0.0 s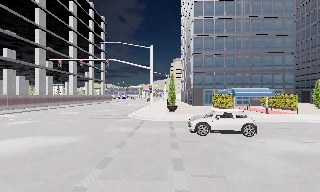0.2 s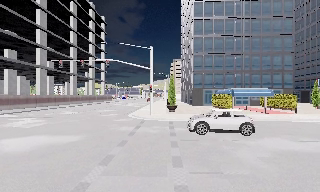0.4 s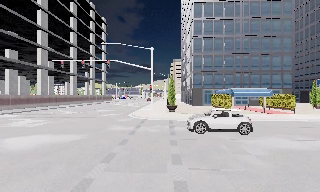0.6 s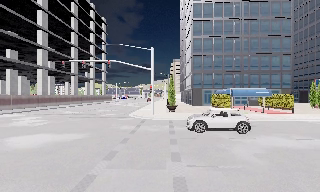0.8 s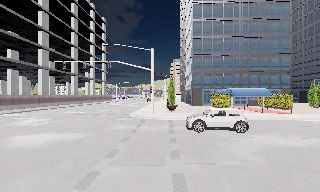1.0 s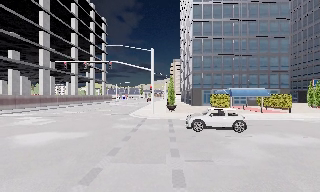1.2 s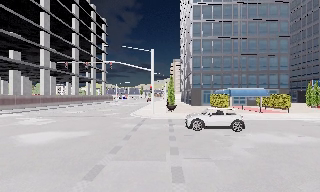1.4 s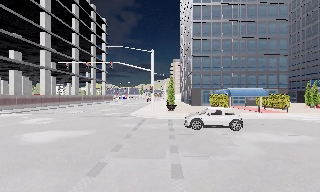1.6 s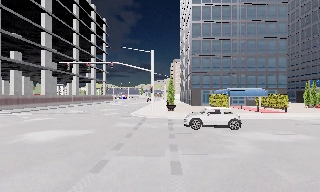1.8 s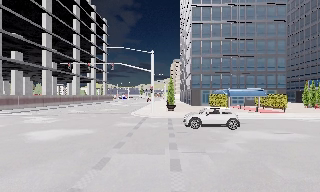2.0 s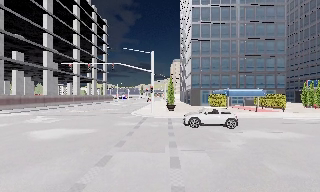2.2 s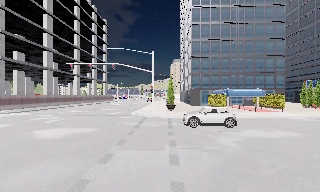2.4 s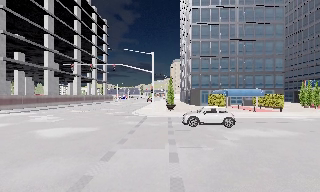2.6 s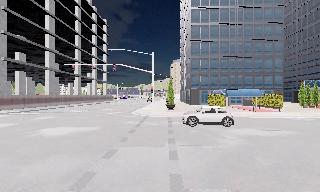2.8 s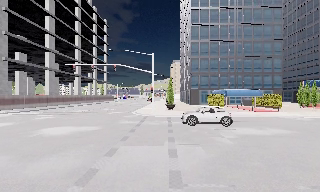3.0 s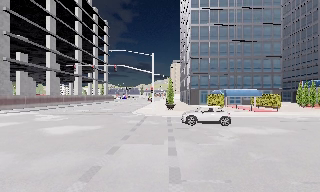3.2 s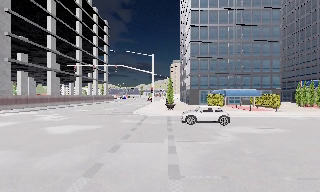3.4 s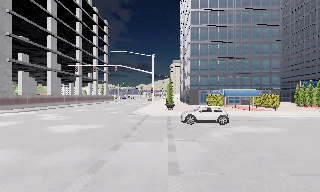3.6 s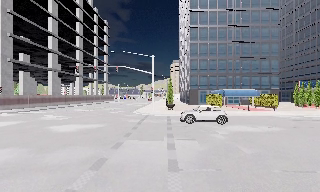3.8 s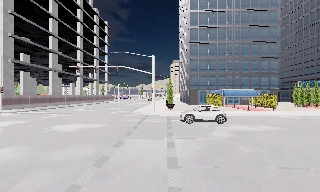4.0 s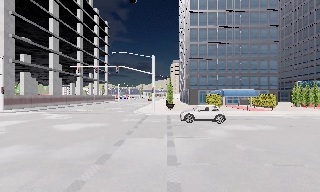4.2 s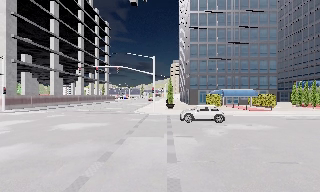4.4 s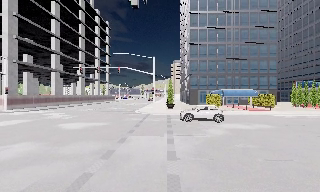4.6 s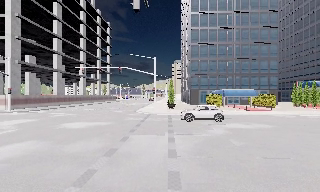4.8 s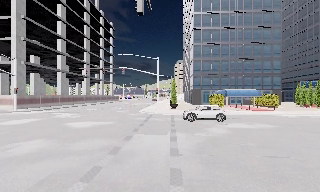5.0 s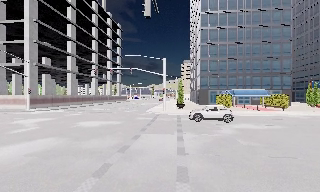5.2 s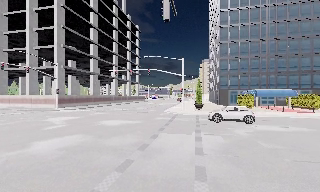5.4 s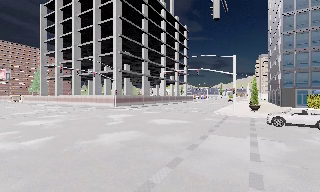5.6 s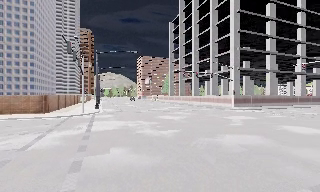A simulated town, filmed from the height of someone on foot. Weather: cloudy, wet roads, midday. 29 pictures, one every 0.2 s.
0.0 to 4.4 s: The camera travels backward, about 5 m, so what stands in front gets smaller.
4.4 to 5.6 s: The camera pans to its left, which is counterclockwise from overhead, by about 65 degrees. It travels backward, about 1.5 m.
The film runs backward here.
